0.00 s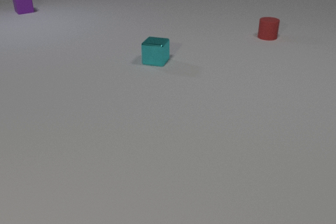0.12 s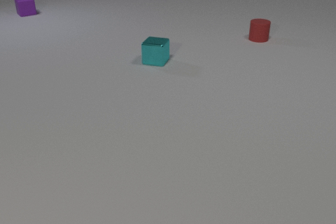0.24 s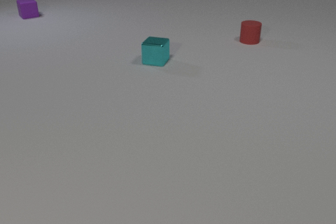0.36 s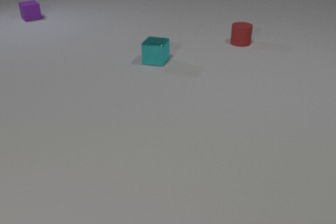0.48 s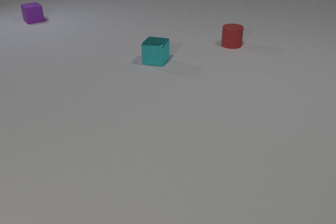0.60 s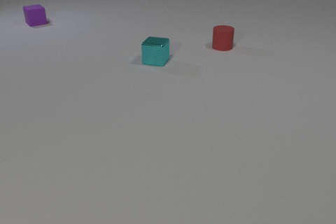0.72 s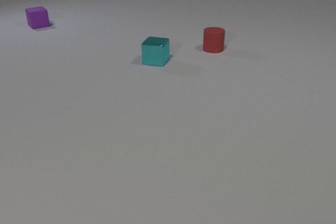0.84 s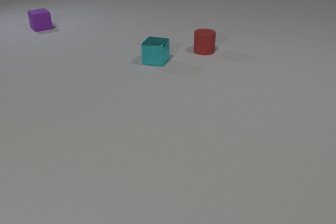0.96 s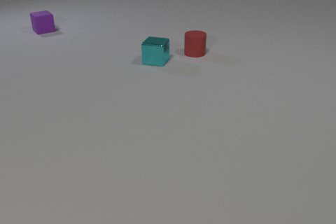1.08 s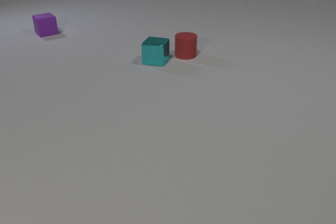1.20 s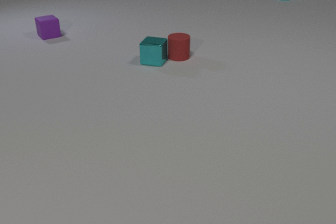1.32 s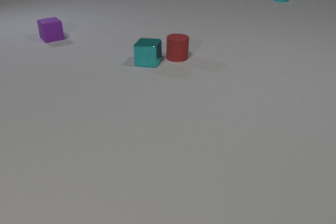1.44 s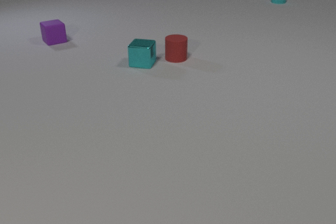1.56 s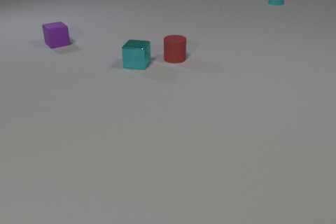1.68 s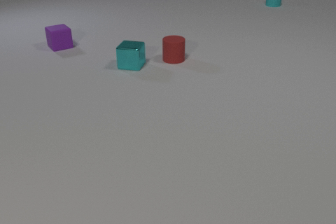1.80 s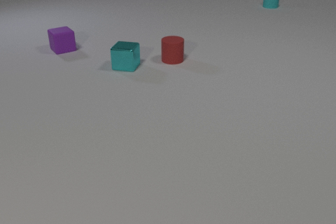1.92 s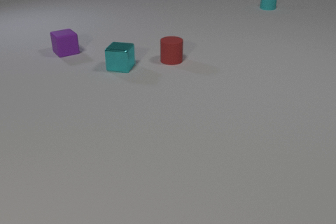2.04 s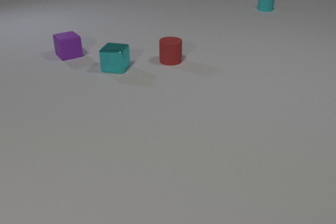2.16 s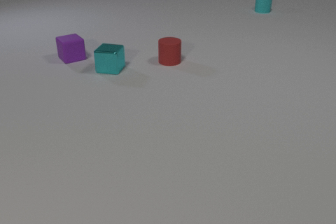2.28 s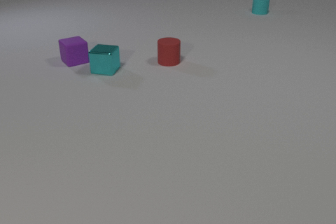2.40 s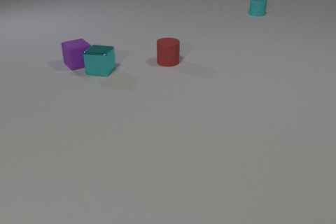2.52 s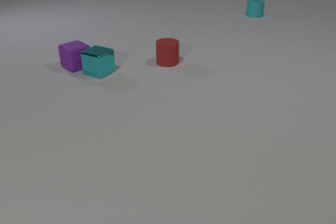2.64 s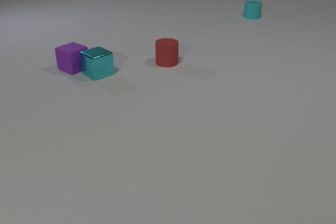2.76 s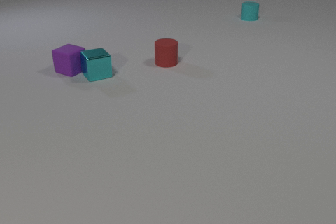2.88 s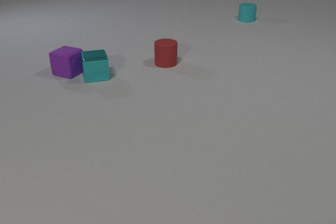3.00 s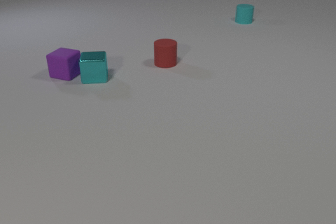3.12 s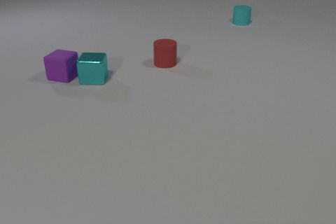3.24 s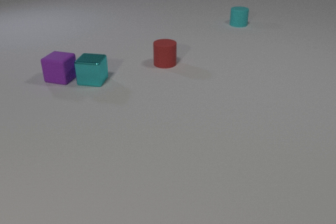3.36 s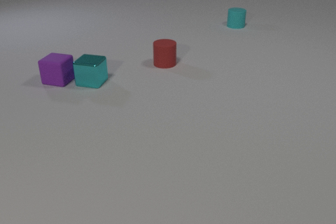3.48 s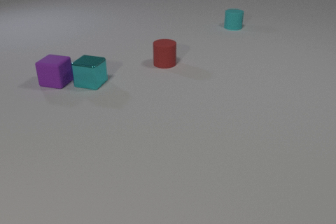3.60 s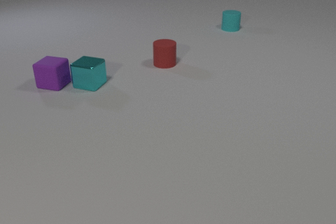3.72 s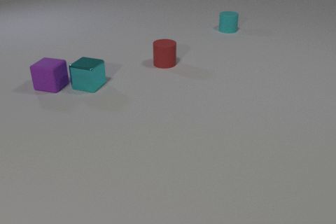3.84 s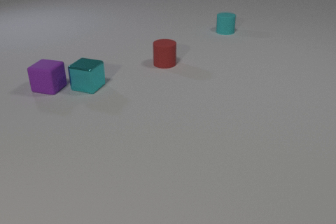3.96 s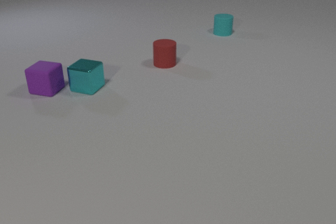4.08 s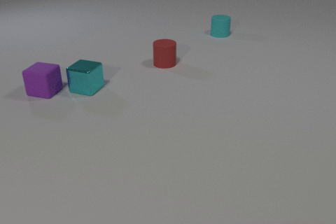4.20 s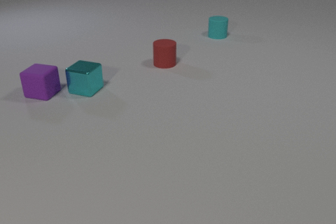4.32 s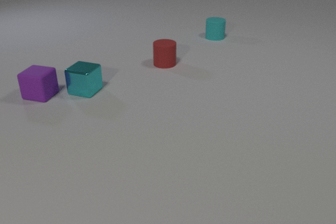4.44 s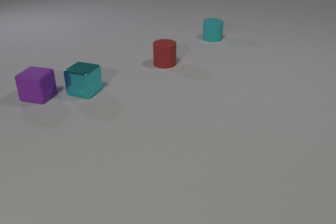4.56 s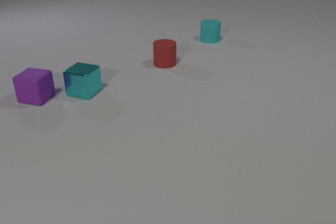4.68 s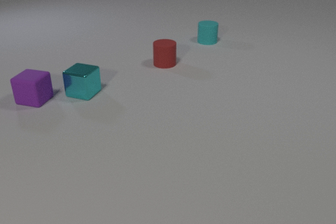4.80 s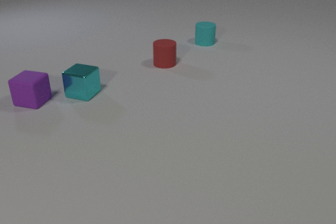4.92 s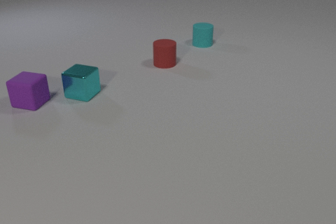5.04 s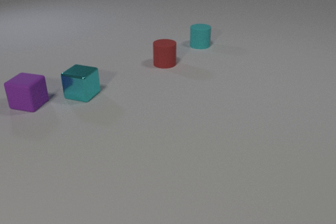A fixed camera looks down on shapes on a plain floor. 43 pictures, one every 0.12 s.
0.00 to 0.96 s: The red rubber cylinder slides to the left and toward the camera. The purple rubber cube slides toward the camera. The cyan rubber cylinder comes in at the top edge, slides toward the camera.
0.96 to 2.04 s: The red rubber cylinder slides to the left and toward the camera. The cyan metal cube slides to the left. The purple rubber cube slides toward the camera. The cyan rubber cylinder slides toward the camera. The red rubber cylinder and the cyan metal cube collide.
2.04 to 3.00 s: The red rubber cylinder slides toward the camera and to the left. The cyan metal cube slides toward the camera and to the left, spins clockwise seen from above by about 75 degrees, its near face sliding to the left. The purple rubber cube slides toward the camera, spins counterclockwise seen from above by about 30 degrees, its near face sliding to the right. The cyan rubber cylinder slides toward the camera and to the left. The cyan metal cube and the purple rubber cube collide.
3.00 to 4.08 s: The cyan metal cube slides toward the camera, spins so that its near face slides to the left, clockwise seen from above. The purple rubber cube slides toward the camera and to the left. The cyan rubber cylinder slides toward the camera and to the left.
4.08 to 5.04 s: The cyan metal cube slides toward the camera. The purple rubber cube slides toward the camera and to the left. The cyan rubber cylinder slides toward the camera and to the left.
What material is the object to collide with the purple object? metal.
How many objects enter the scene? 1.
How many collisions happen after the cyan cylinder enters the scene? 2.
